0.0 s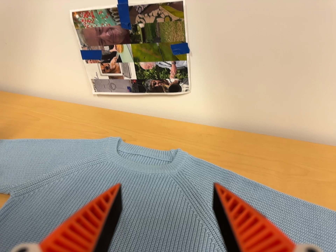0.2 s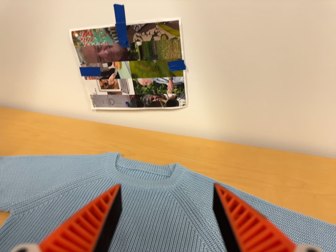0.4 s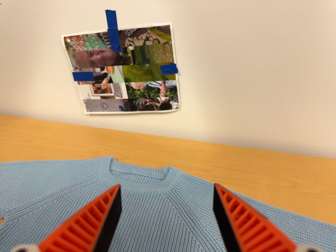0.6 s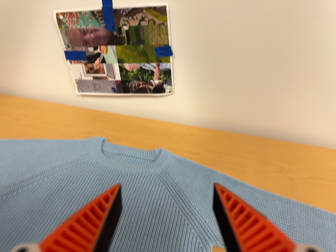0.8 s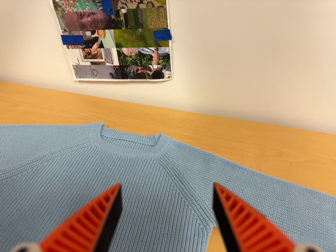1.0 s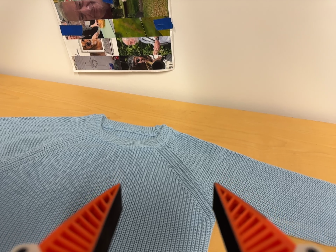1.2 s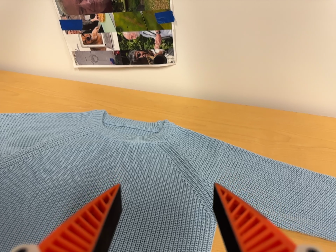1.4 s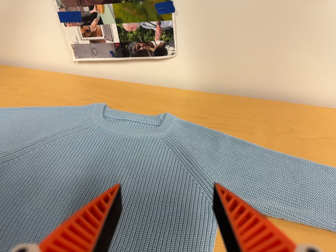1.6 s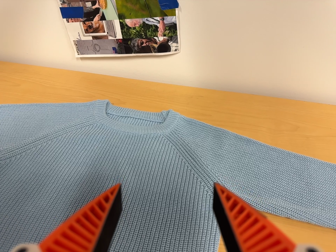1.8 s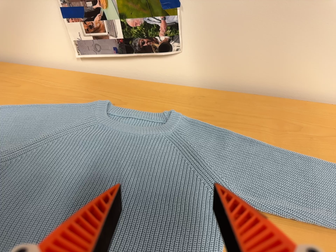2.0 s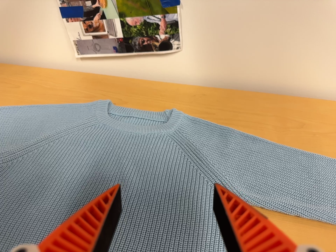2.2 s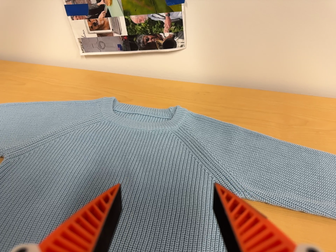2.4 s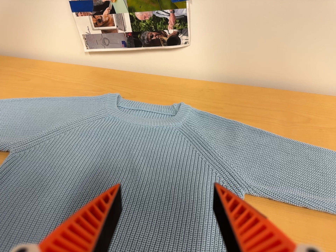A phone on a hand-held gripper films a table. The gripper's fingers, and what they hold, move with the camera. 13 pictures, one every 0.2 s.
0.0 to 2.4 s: The camera travels toward the bottom of its view, about 6 cm, so close, fixed things drift upward.
The film runs forward here.
